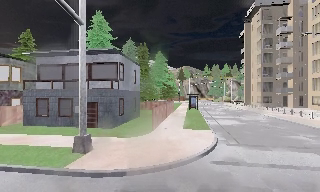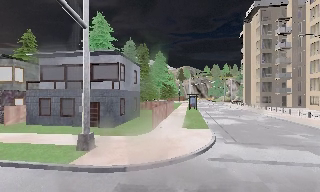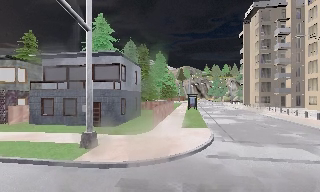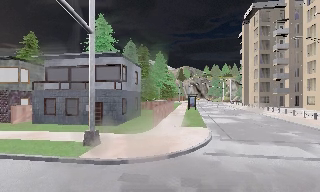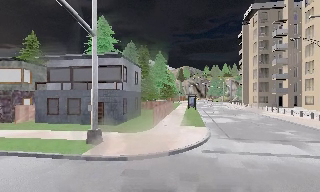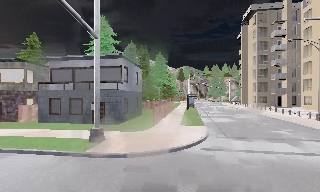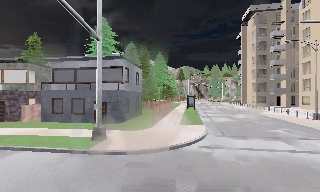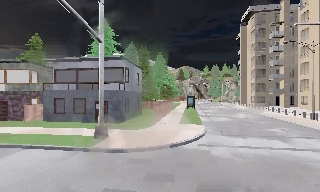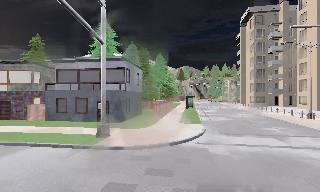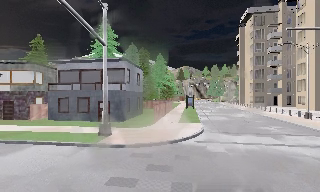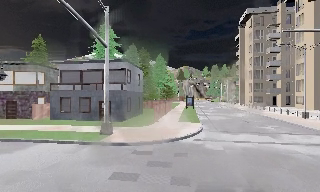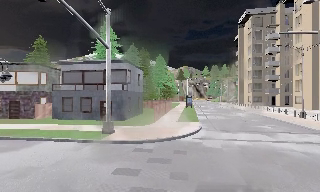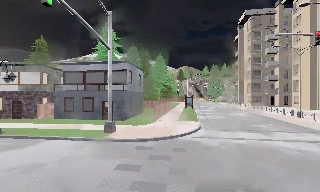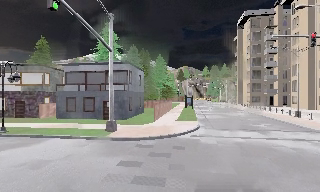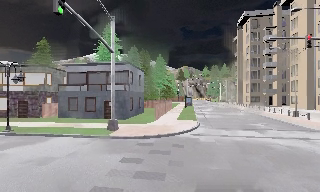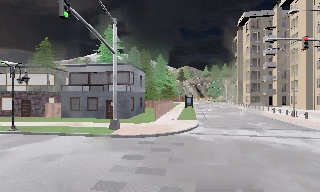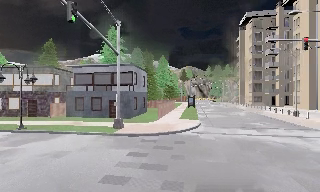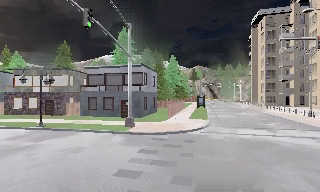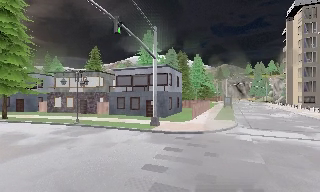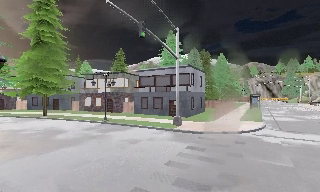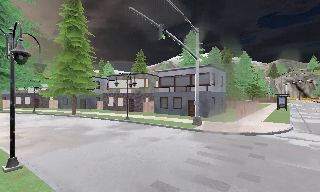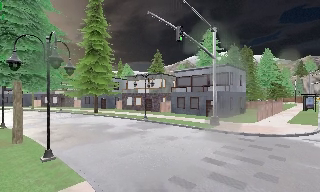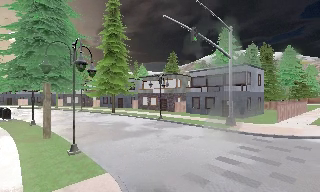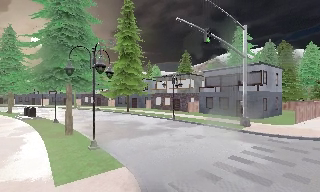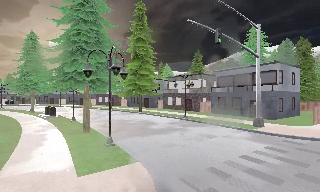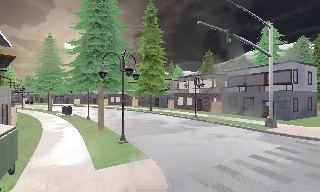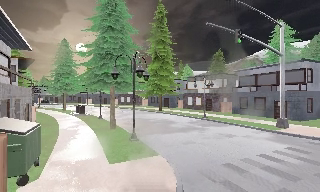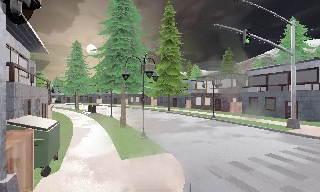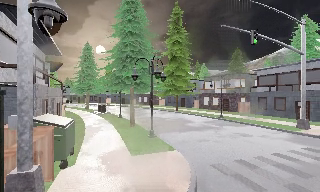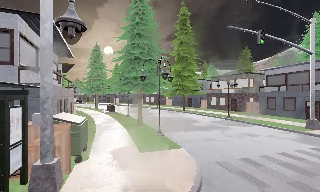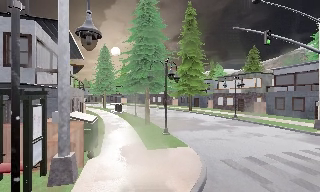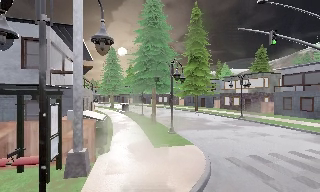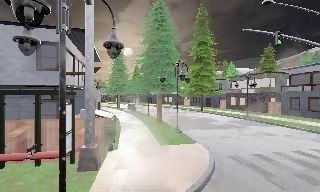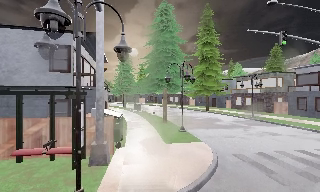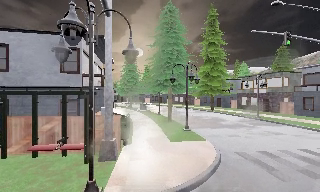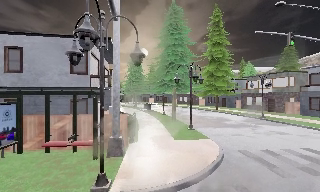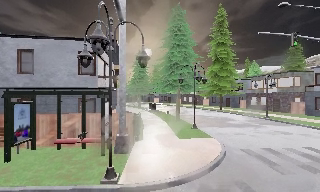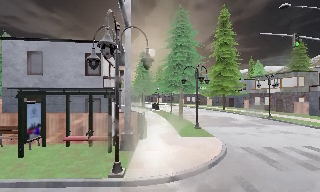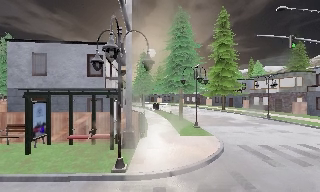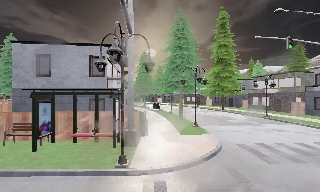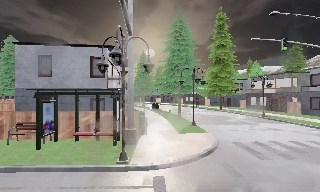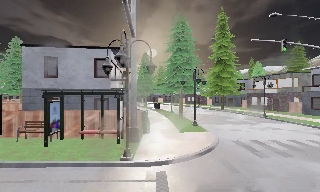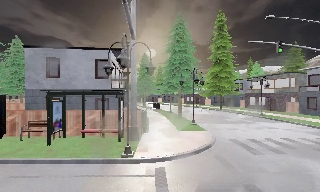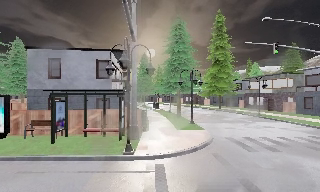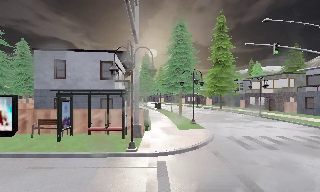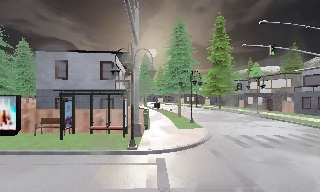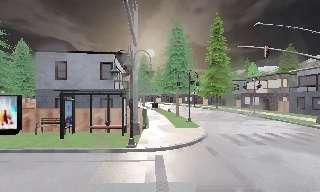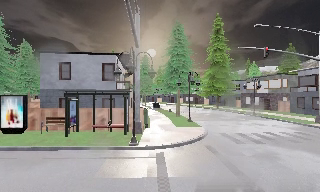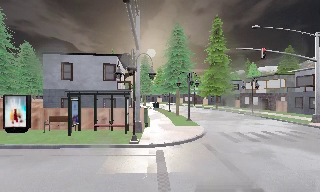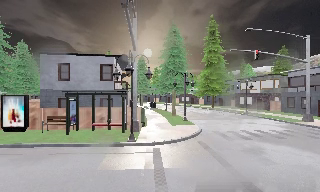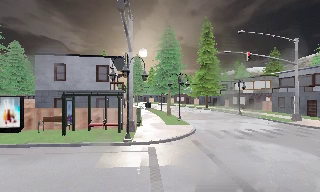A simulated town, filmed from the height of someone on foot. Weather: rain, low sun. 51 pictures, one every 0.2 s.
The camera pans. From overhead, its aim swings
counterclockwise.
The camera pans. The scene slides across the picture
to the right.
0.0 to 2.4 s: The camera travels backward, about 4 m, so what stands in front gets smaller.
2.4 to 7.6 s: The camera swings to its left by about 80 degrees, and the scene slides to the right. It travels backward, about 8 m.
7.6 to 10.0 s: The camera travels backward, about 3.5 m, so what stands in front gets smaller.
The film runs backward here.
